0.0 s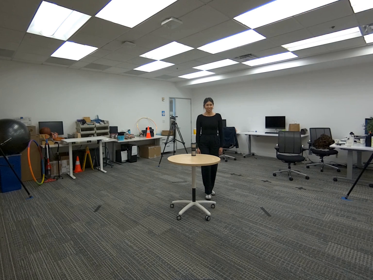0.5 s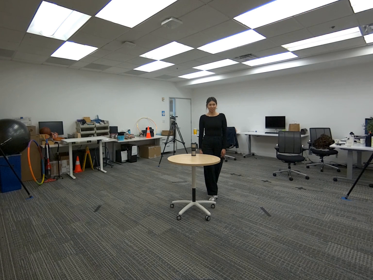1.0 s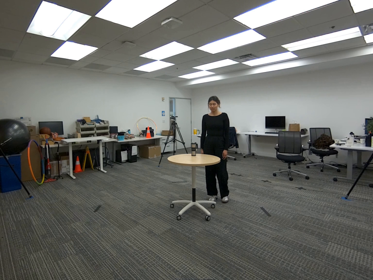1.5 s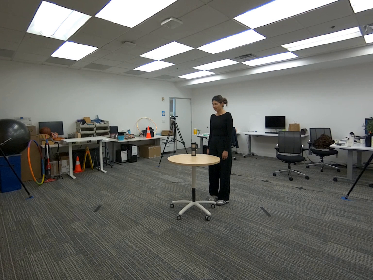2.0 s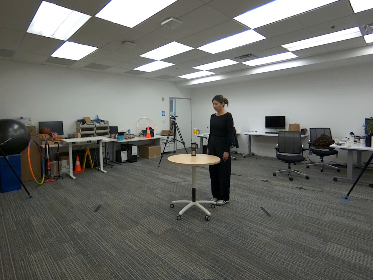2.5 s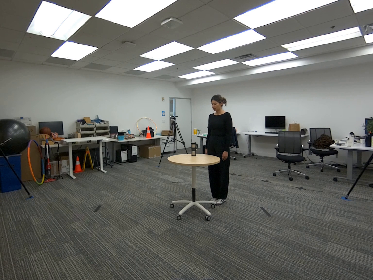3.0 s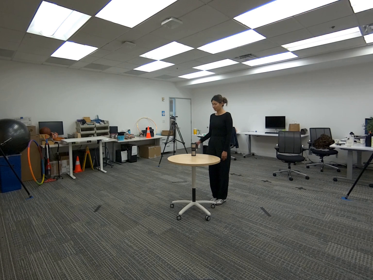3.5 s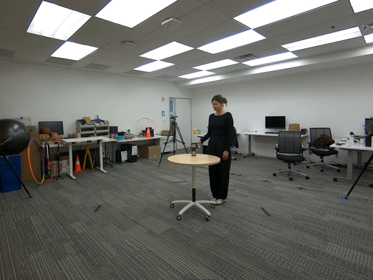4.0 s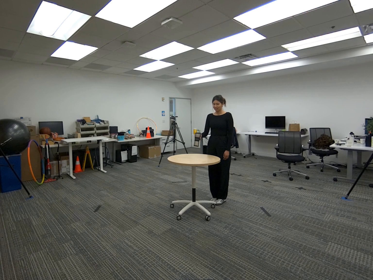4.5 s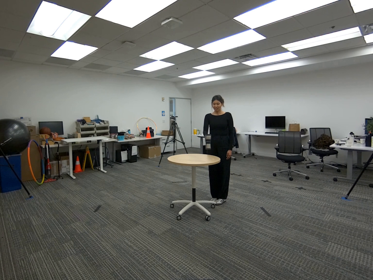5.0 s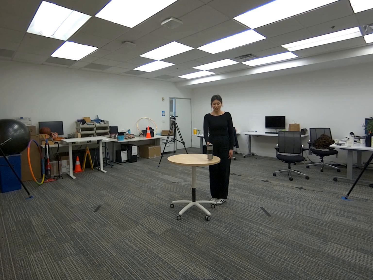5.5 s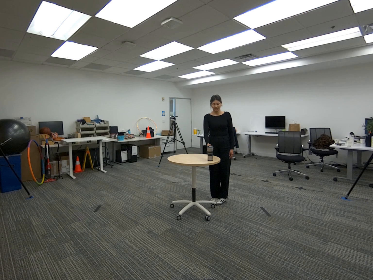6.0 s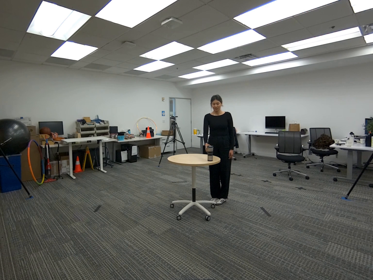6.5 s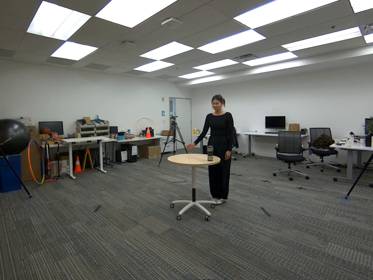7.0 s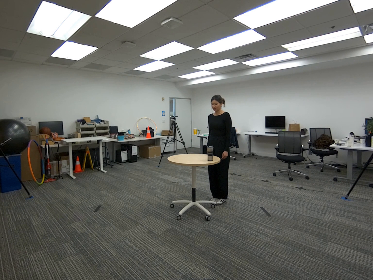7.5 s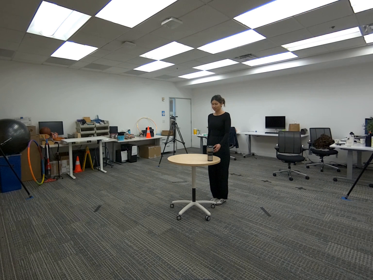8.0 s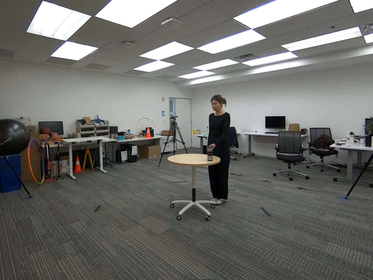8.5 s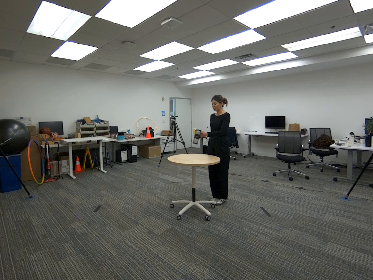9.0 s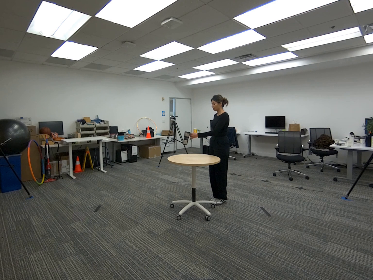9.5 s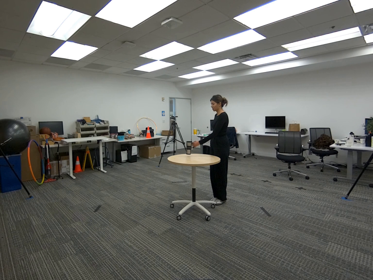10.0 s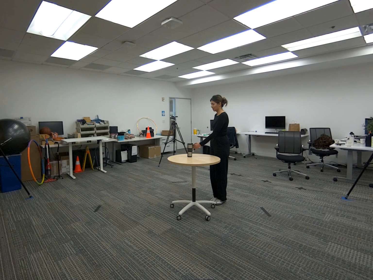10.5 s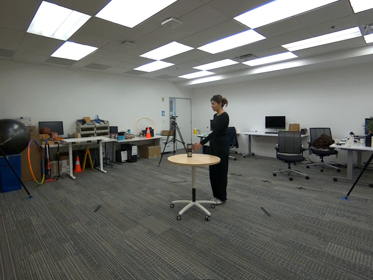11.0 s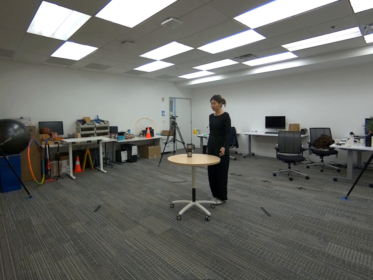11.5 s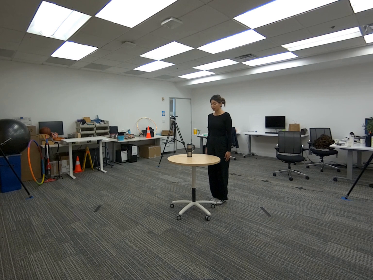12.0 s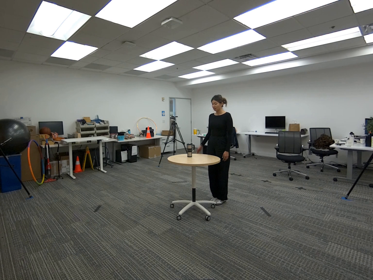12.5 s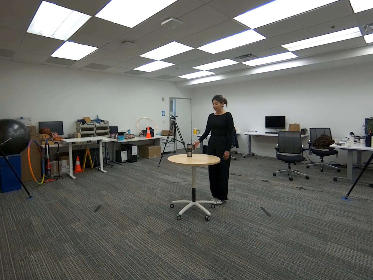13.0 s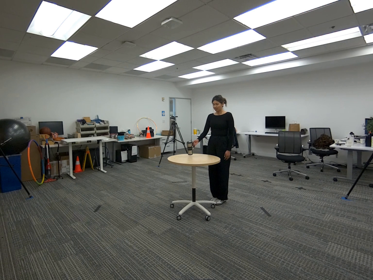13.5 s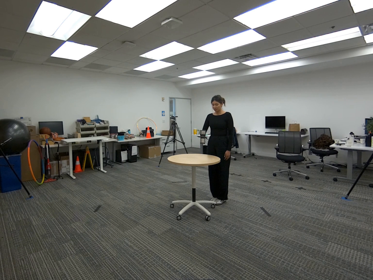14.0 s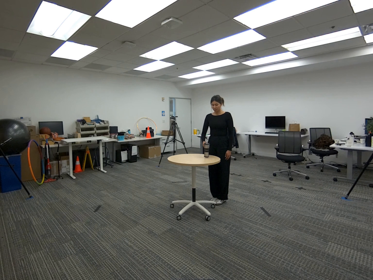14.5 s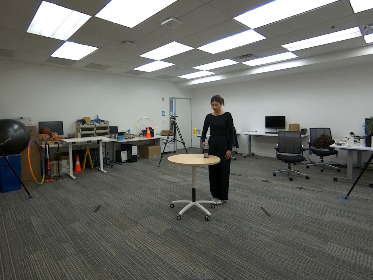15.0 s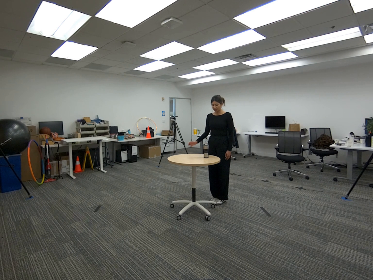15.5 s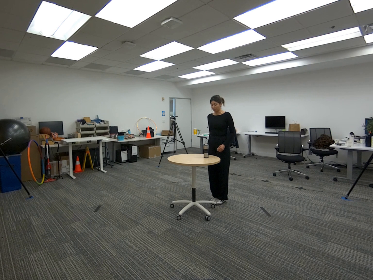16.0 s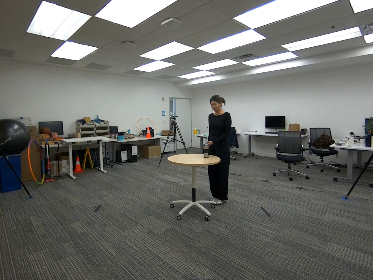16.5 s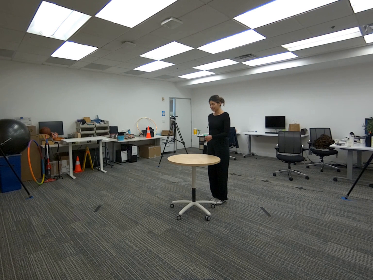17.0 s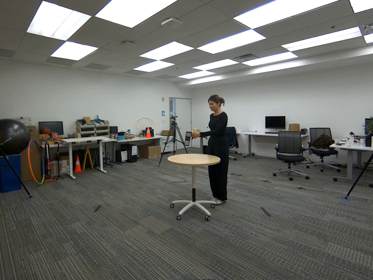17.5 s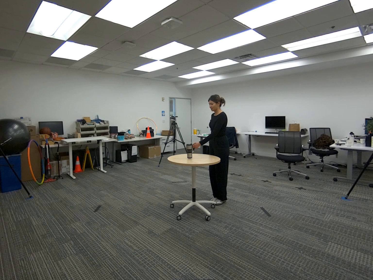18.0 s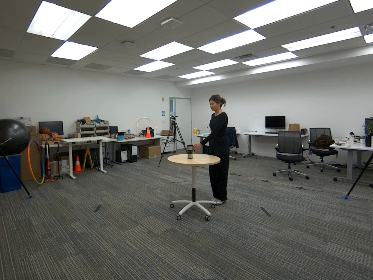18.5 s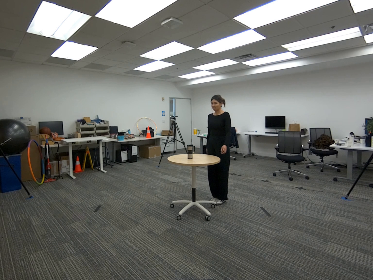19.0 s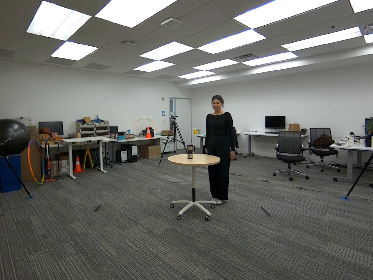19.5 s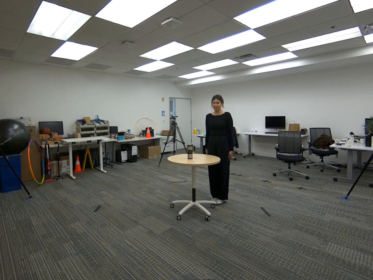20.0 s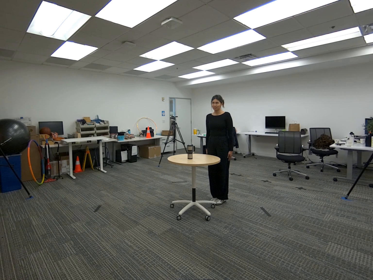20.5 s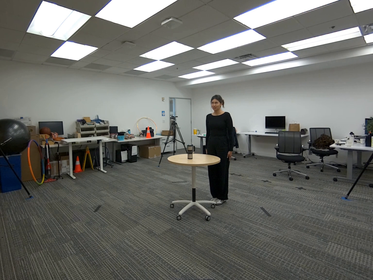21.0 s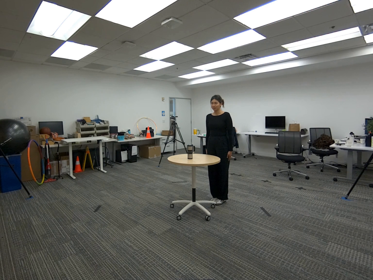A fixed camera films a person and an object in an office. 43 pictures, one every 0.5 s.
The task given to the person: Walk to the coffee mug on the round table, lift it by the handle with your right hand and set it down, then repeat with your left, alternating a few times before leaving it on the table.
